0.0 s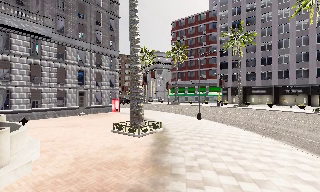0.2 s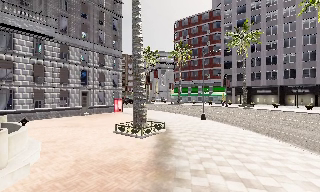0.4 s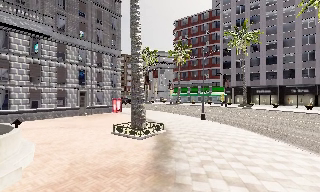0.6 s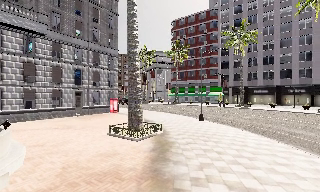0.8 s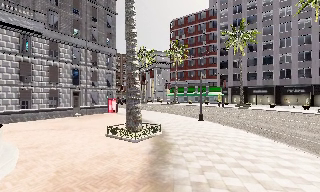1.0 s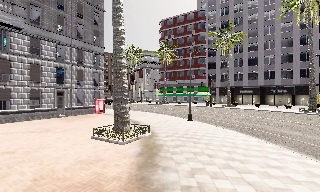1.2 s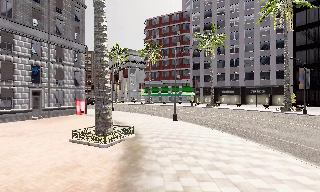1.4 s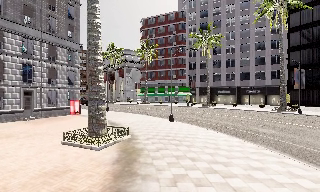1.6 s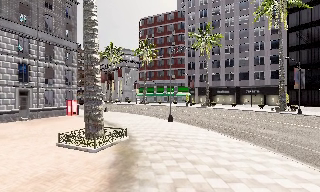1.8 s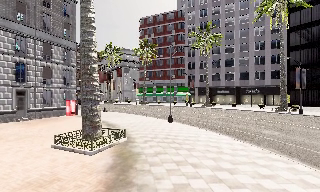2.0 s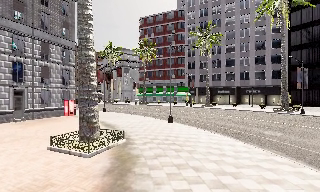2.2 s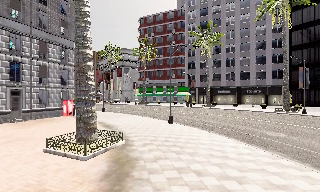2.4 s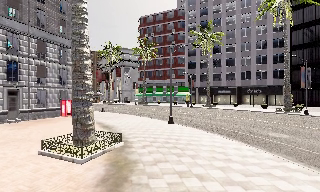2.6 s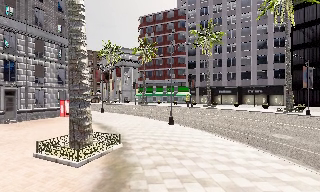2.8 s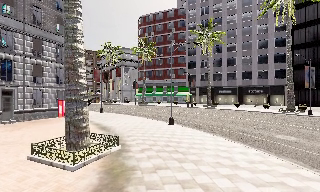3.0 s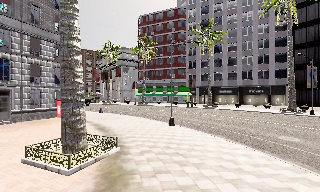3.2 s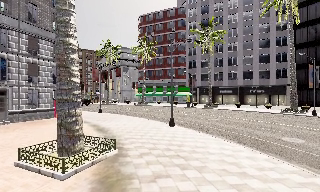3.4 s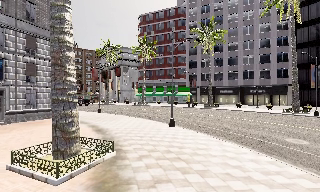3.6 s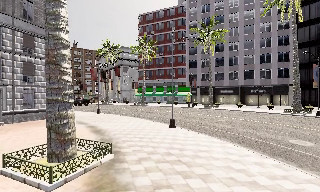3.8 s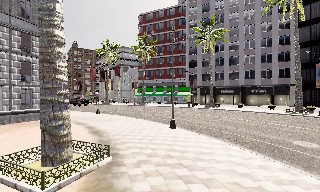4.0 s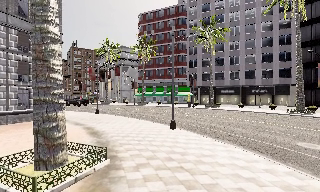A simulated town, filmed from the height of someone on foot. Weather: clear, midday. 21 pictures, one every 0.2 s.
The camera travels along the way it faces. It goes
forward.
0.0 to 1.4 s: The scene slides to the left, as the camera pans about 10 degrees to its right. It travels forward, about 2 m, so what stands in front looms larger.
1.4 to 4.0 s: The camera travels forward, about 3.5 m, so what stands in front looms larger.
The film runs forward here.
